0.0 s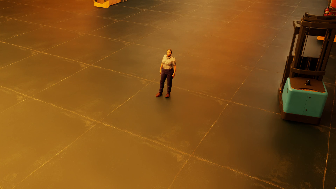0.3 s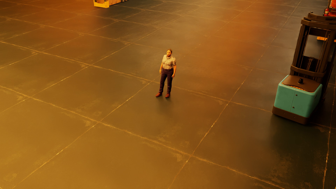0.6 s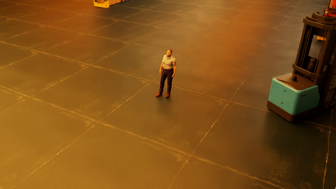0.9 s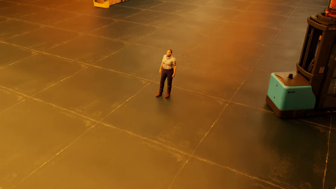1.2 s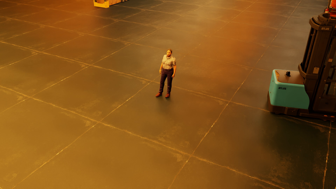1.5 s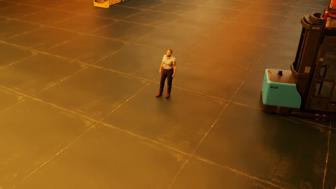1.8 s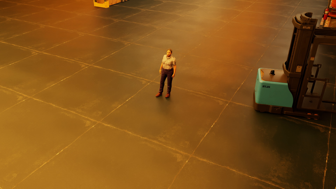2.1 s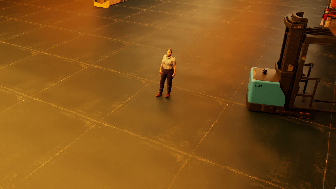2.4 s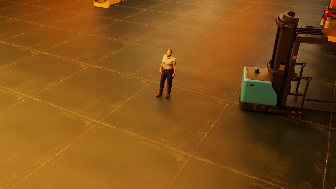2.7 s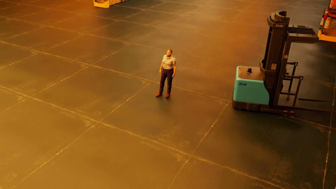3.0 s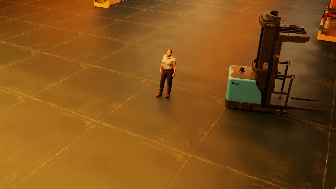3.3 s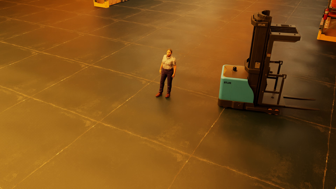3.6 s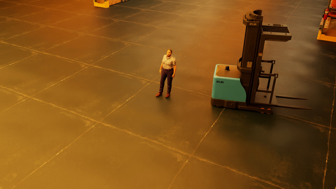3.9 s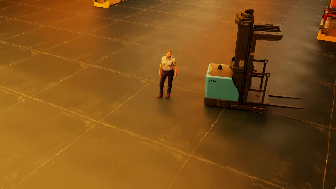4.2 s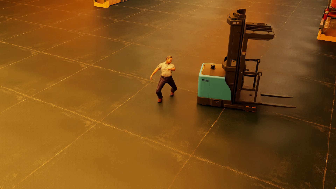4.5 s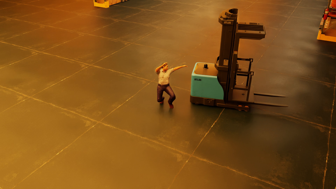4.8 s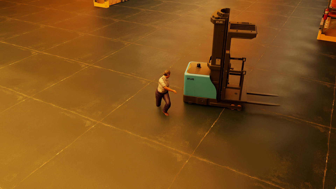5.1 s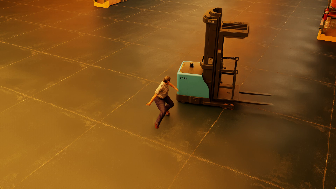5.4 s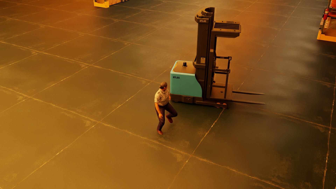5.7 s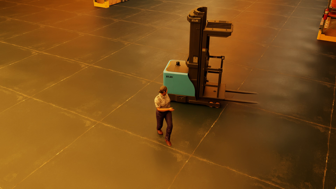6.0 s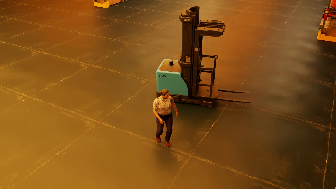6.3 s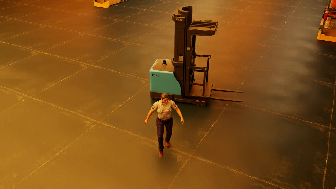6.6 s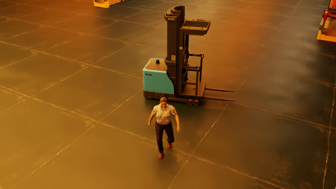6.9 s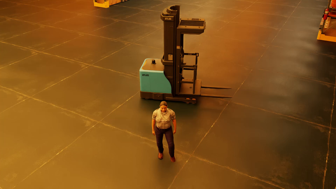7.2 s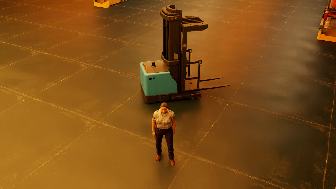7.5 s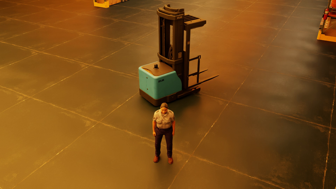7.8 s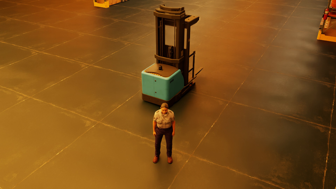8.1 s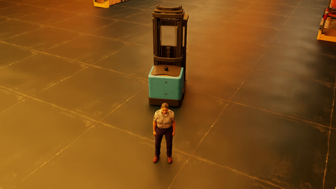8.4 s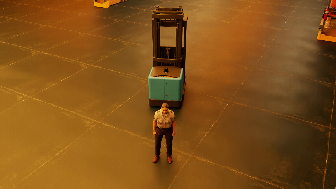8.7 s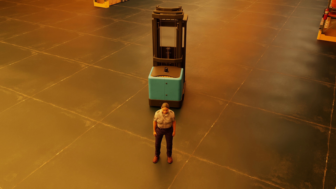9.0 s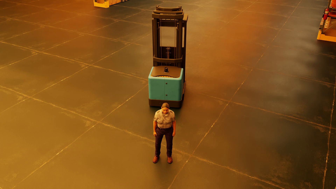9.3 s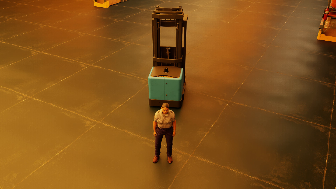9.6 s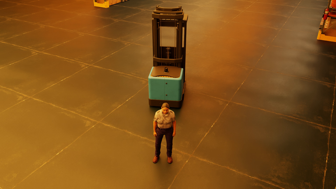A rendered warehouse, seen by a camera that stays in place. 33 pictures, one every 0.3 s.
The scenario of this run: Near miss between a forklift and a person.
